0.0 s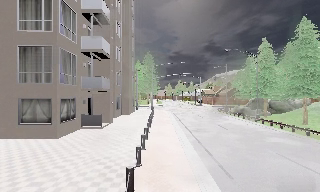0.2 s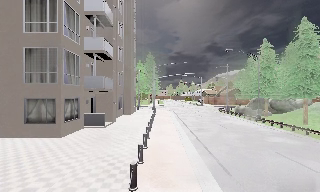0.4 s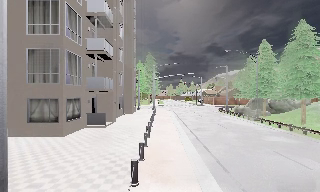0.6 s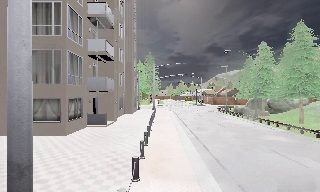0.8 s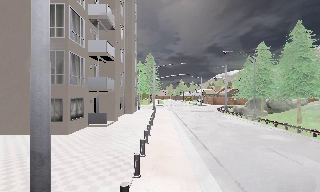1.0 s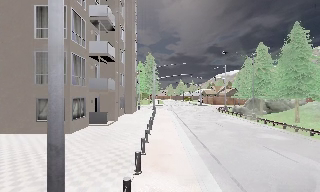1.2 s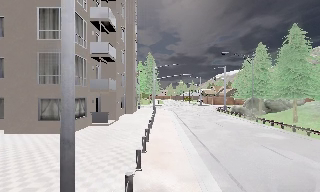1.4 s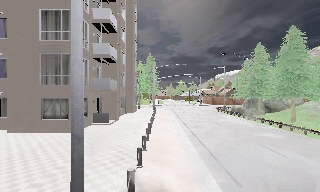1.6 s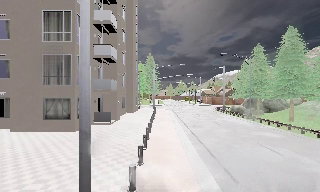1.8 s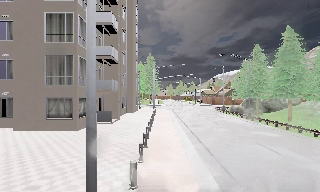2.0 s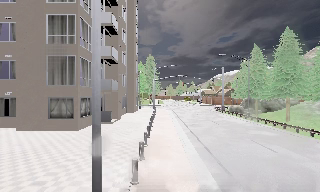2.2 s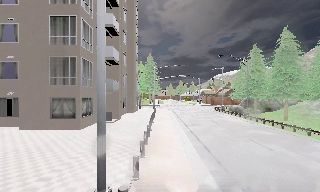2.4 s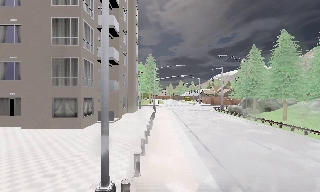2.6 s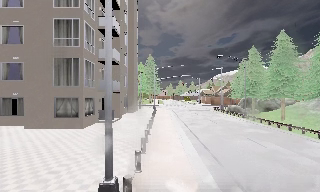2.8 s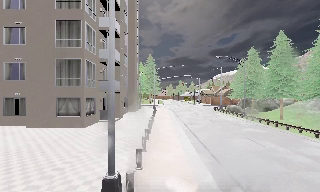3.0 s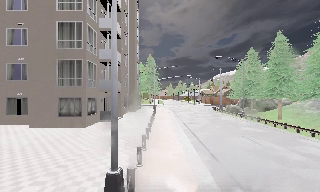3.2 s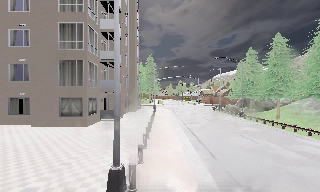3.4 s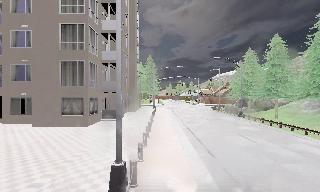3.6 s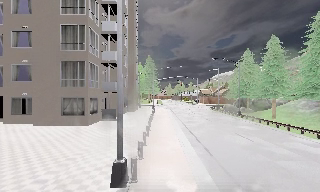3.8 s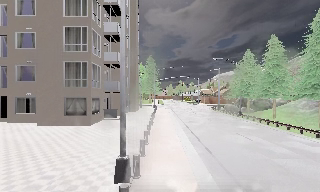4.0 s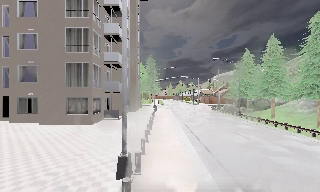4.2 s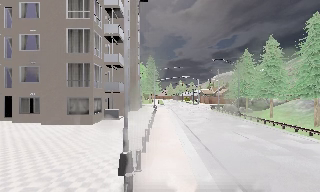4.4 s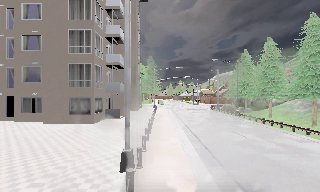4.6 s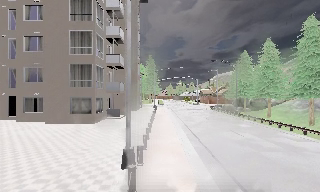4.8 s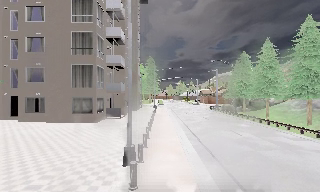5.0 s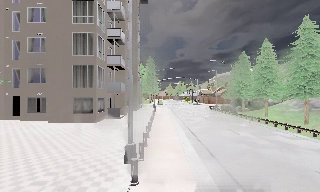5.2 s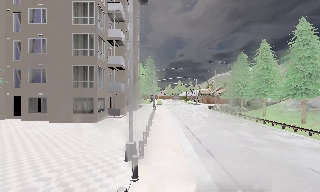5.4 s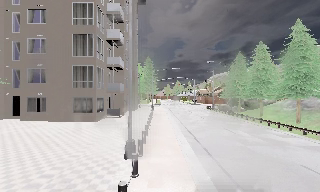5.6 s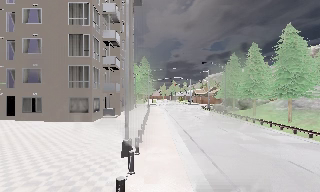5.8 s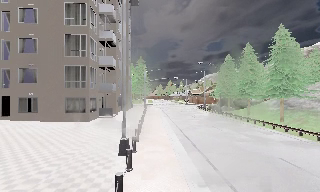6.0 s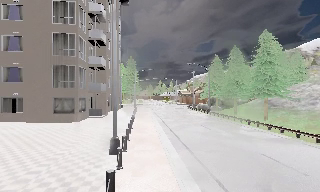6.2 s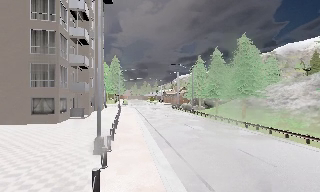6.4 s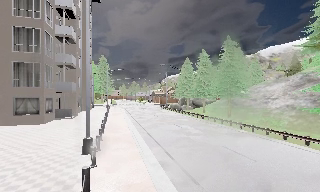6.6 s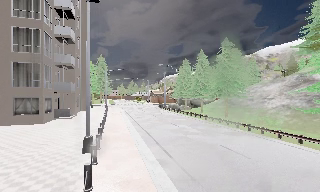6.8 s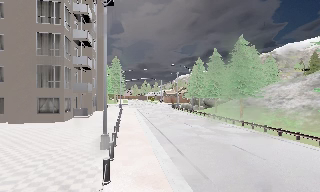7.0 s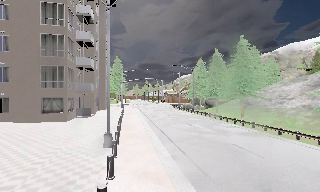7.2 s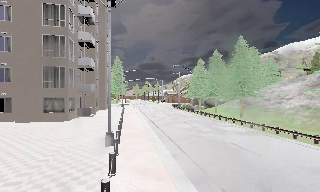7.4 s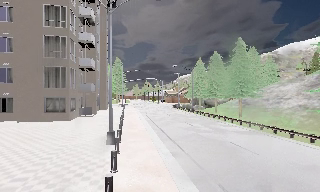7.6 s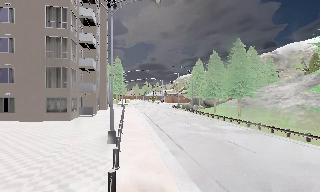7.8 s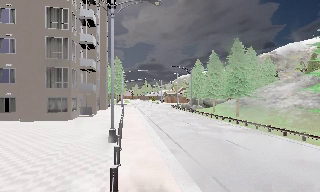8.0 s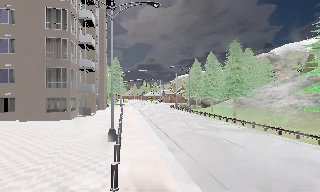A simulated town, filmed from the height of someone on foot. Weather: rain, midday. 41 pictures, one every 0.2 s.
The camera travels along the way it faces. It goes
backward.
0.0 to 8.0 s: The camera swings to its right by about 10 degrees, and the scene slides to the left. It travels backward, about 9 m, so what stands in front gets smaller.
The film runs backward here.
